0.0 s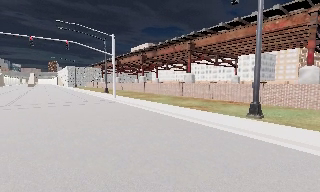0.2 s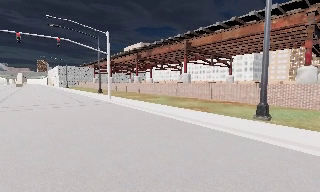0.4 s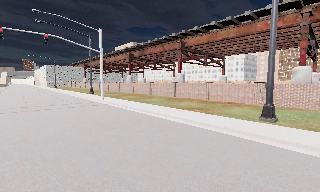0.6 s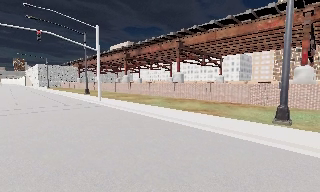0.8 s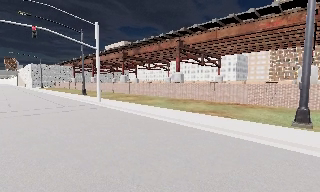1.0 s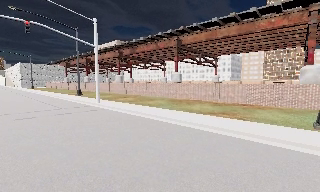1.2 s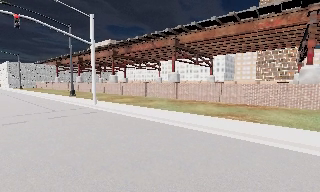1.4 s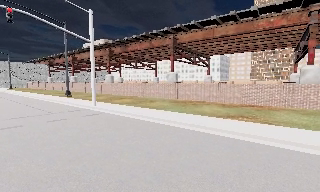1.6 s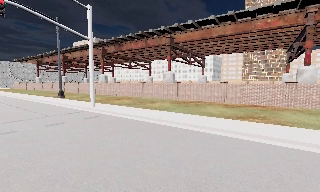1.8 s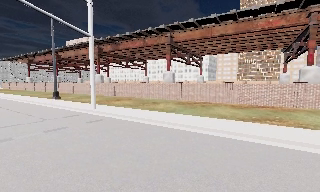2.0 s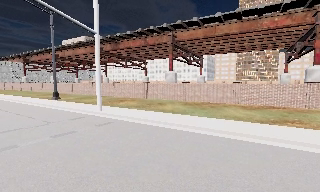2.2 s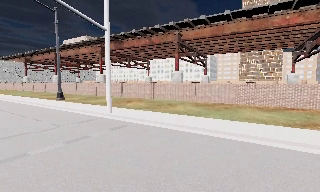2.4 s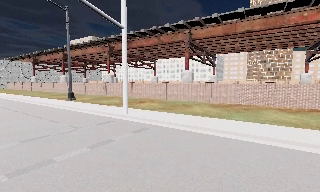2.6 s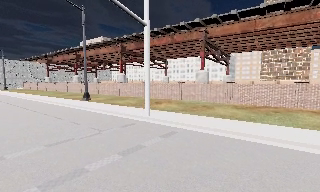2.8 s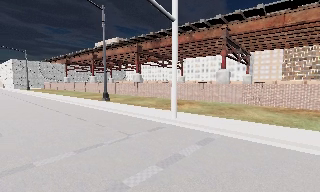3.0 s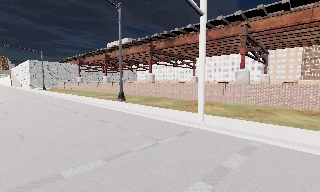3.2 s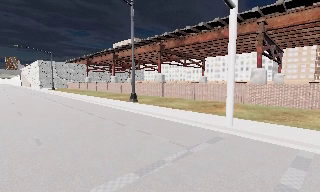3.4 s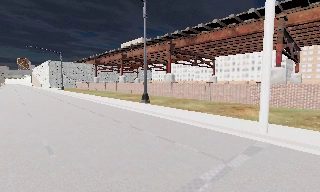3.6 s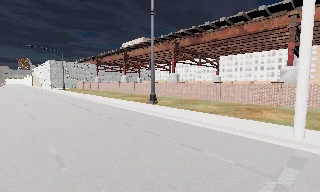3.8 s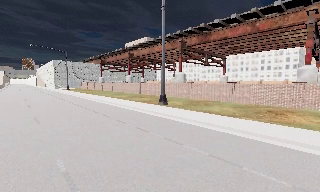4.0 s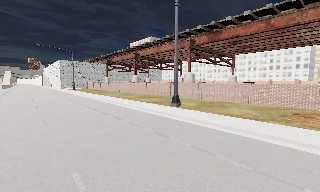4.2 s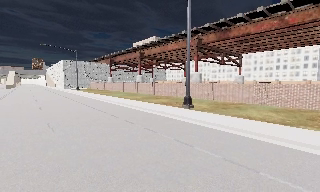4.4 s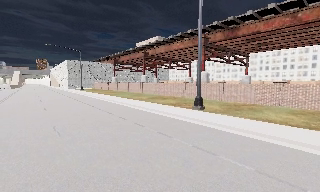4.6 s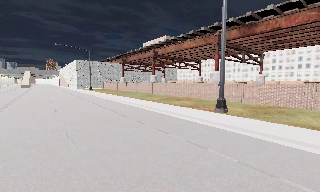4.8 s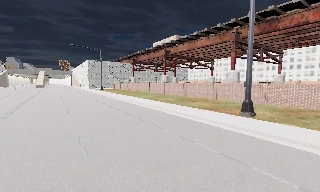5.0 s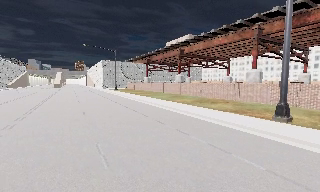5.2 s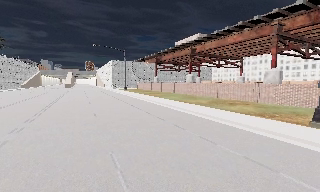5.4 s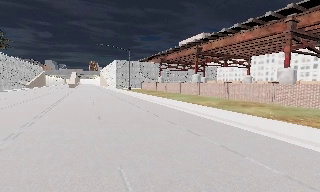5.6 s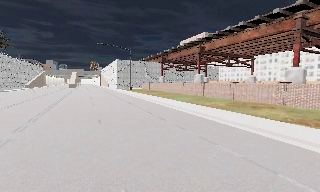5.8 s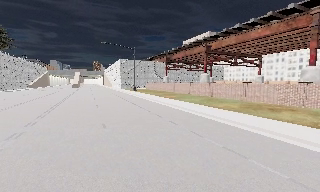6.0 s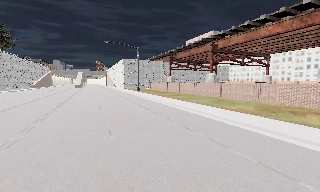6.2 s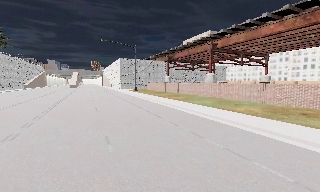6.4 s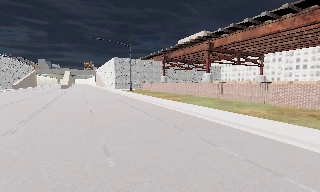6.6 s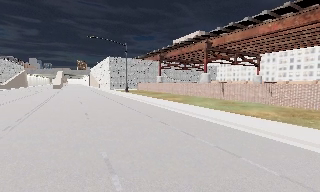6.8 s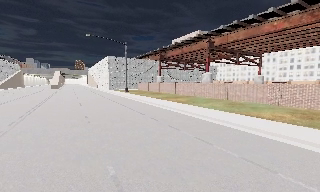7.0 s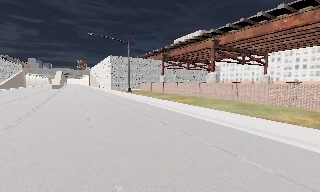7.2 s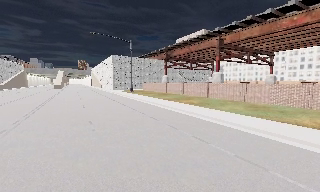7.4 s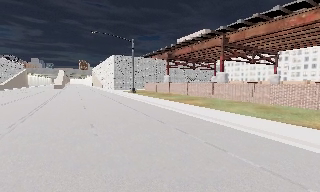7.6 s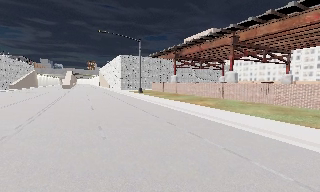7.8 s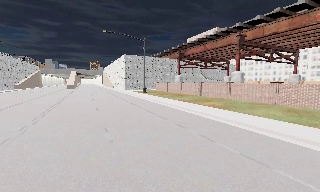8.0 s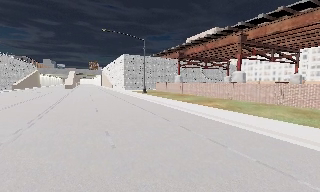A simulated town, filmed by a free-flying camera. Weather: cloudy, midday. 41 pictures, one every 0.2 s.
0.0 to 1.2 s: The camera pans to its right, which is clockwise from overhead, by about 15 degrees. It travels forward and to its left, about 6 m, so what stands in front looms larger.
1.2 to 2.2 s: The camera travels to its left and forward, about 5 m, so close, fixed things drift to the right.
2.2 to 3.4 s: The camera swings to its left by about 15 degrees, and the scene slides to the right. It travels to its left and forward, about 7 m, so close, fixed things drift to the right.
3.4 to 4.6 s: The camera travels forward and to its left, about 7 m, so what stands in front looms larger.
4.6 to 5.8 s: The camera swings to its left by about 15 degrees, and the scene slides to the right. It travels forward and to its left, about 6 m, so what stands in front looms larger.
5.8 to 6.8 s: The camera travels forward and to its left, about 5 m, so what stands in front looms larger.
6.8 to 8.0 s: The camera travels forward and to its left, about 4 m, so what stands in front looms larger. It loses speed.
The film runs forward here.
